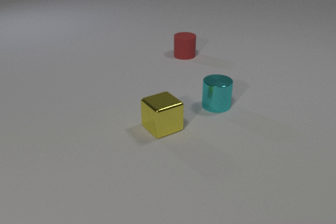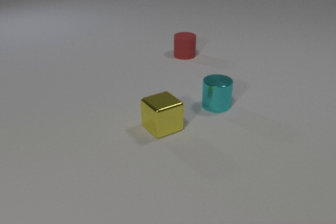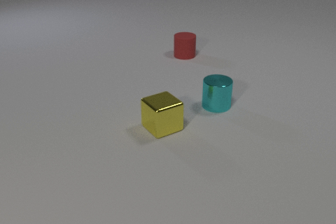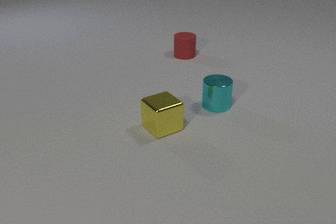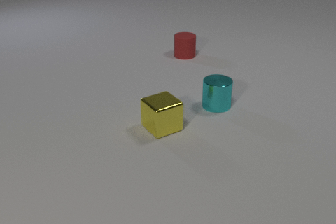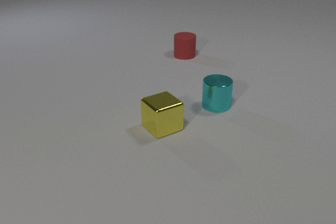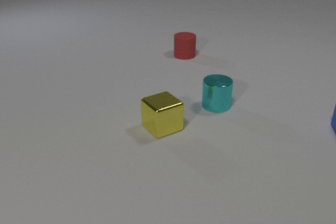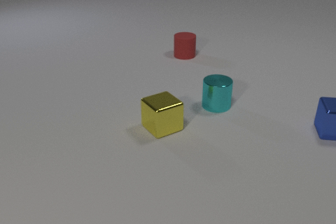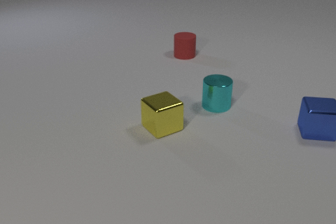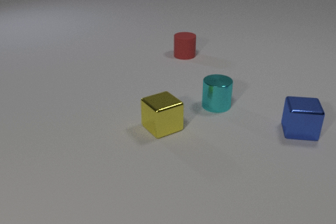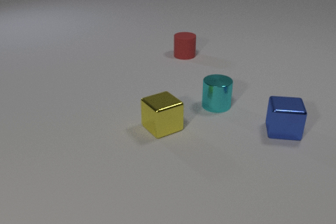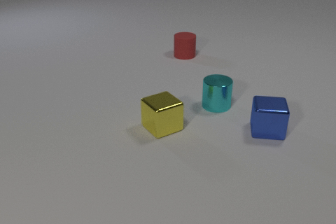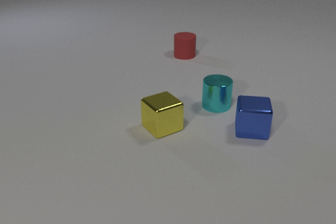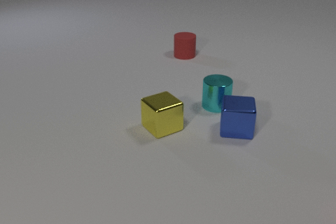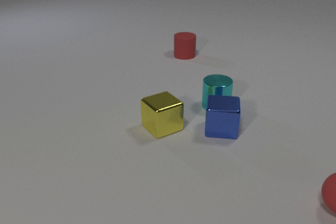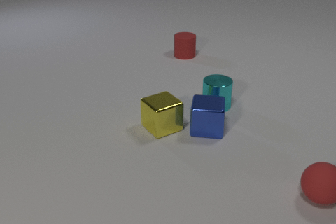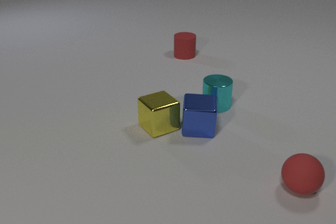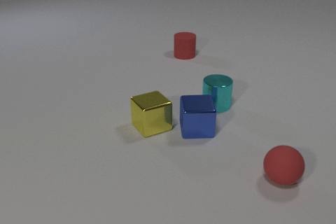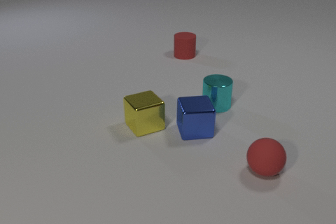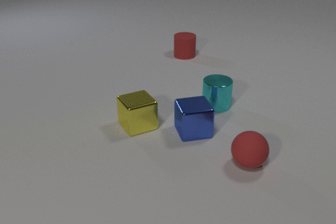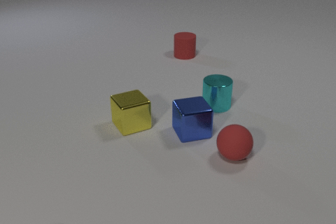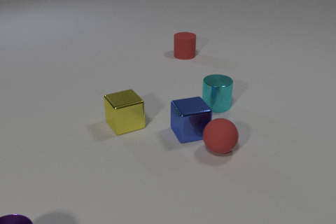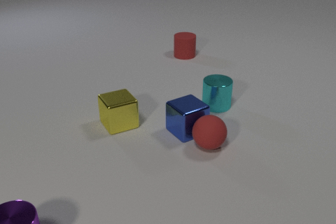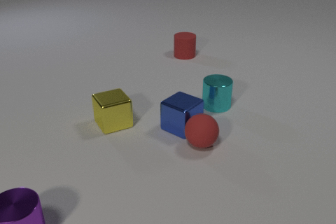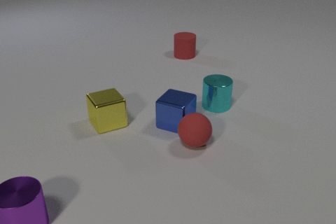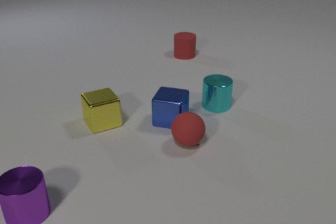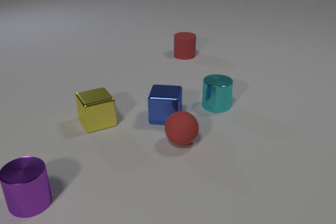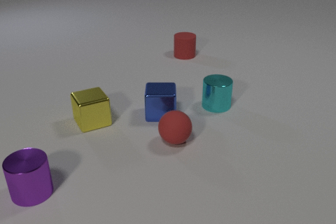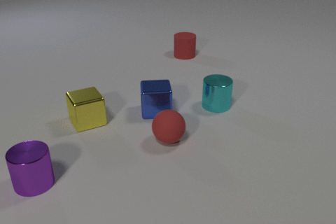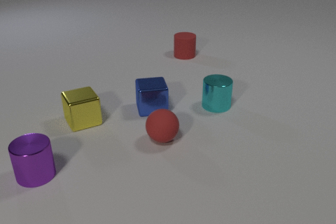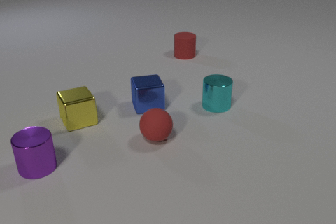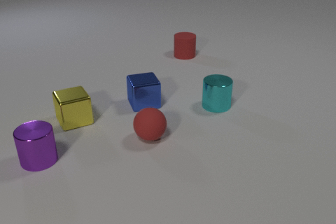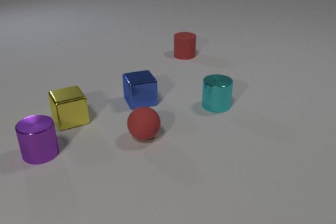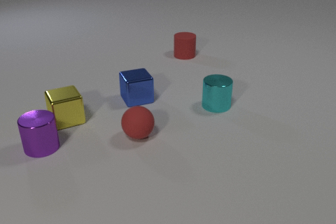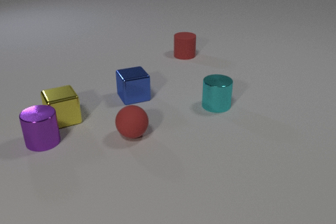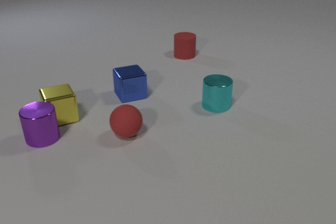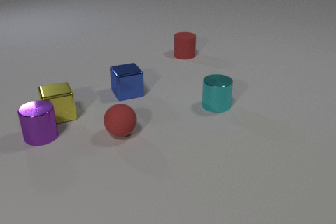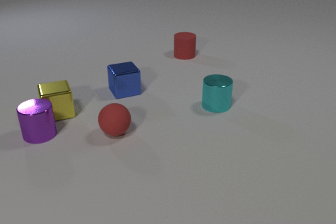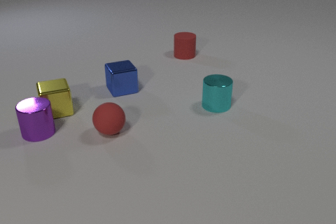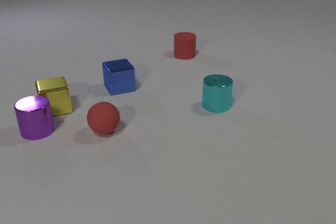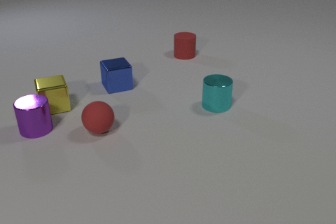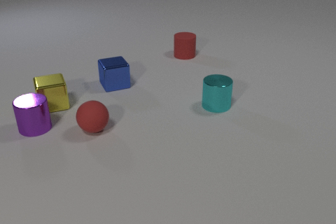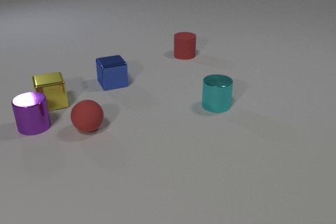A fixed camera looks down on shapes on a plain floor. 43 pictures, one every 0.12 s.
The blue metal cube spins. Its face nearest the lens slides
to the right.
The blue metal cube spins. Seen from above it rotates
counterclockwise.
0.00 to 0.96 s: The blue metal cube comes in at the right edge, slides to the left and toward the camera.
0.96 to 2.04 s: The blue metal cube slides to the left. The yellow metal cube slides to the left. The red rubber sphere comes in at the right edge, rolls to the left. The blue metal cube and the yellow metal cube collide.
2.04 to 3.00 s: The blue metal cube slides to the left and away from the camera, spins counterclockwise seen from above by about 75 degrees, its near face sliding to the right. The yellow metal cube slides to the left. The purple metal cylinder comes in at the bottom edge, slides away from the camera. The red rubber sphere rolls to the left and away from the camera. The blue metal cube and the red rubber sphere collide.
3.00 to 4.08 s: The blue metal cube slides away from the camera and to the left, spins counterclockwise seen from above by about 45 degrees, its near face sliding to the right. The yellow metal cube slides to the left. The purple metal cylinder slides away from the camera. The red rubber sphere rolls to the left.
4.08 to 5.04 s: The blue metal cube slides away from the camera and to the left. The yellow metal cube slides away from the camera. The purple metal cylinder slides away from the camera. The red rubber sphere rolls to the left and away from the camera. The yellow metal cube and the purple metal cylinder collide.
What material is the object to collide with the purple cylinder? metal.
How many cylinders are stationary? 2.
How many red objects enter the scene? 1.
